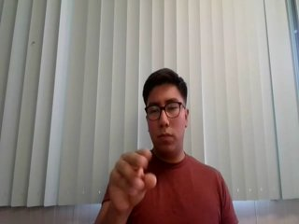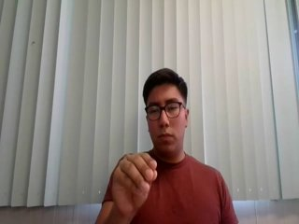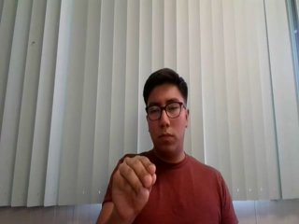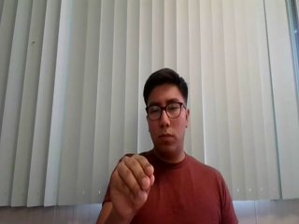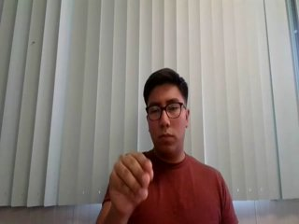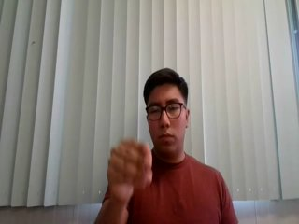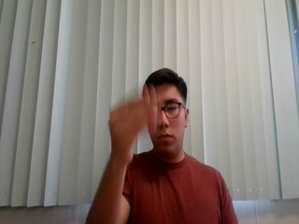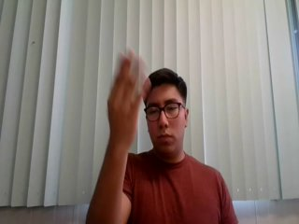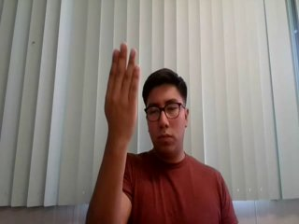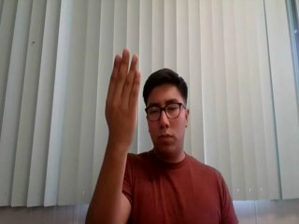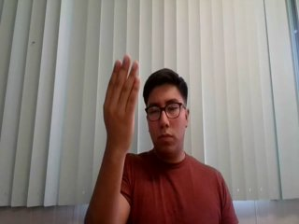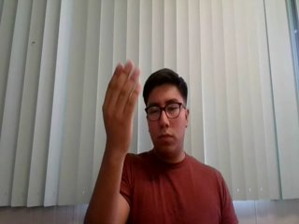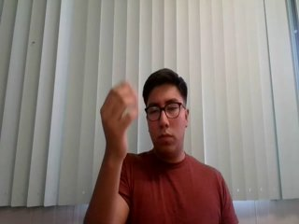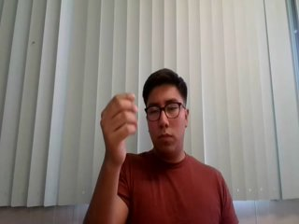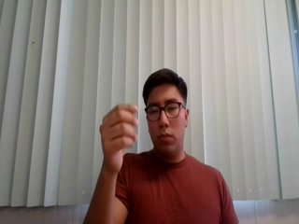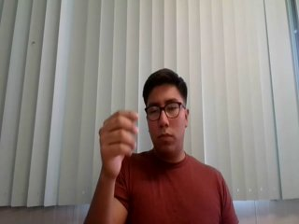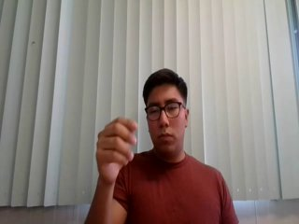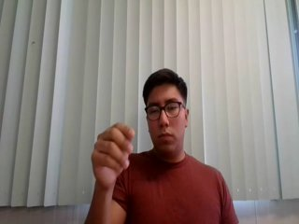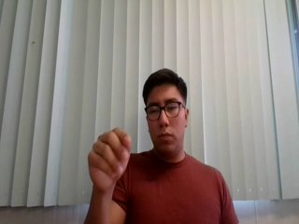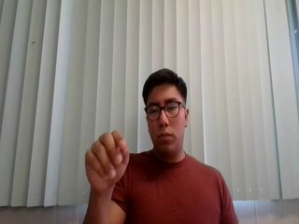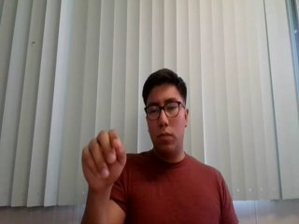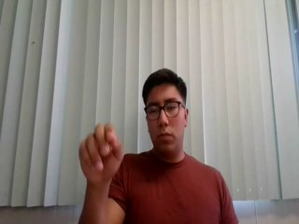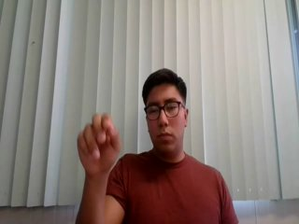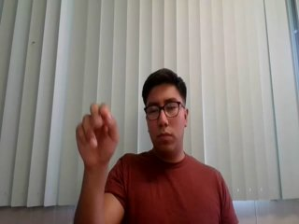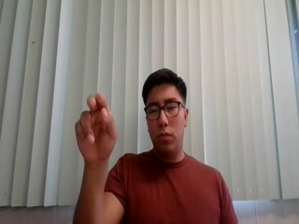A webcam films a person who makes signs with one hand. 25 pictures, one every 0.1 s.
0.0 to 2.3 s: On the screen the hand sweeps upward. The name of the sign: Throw up.
